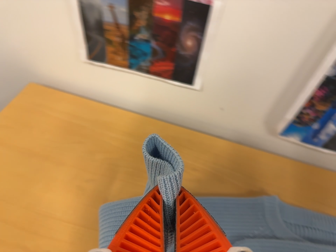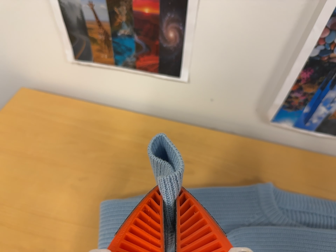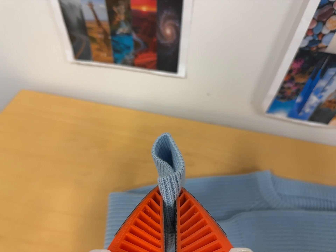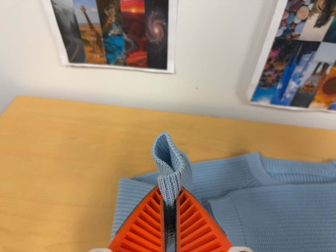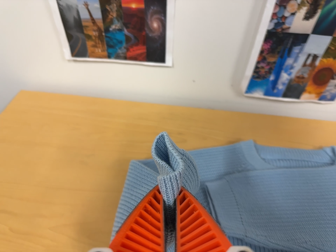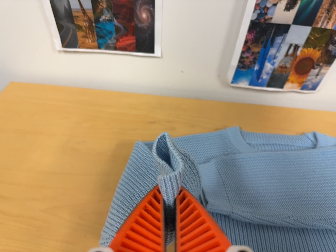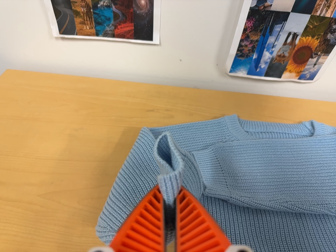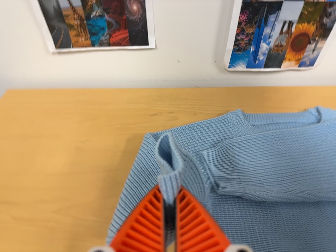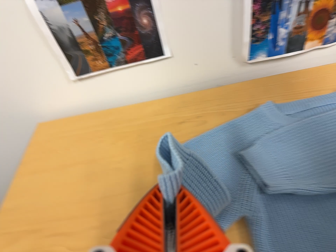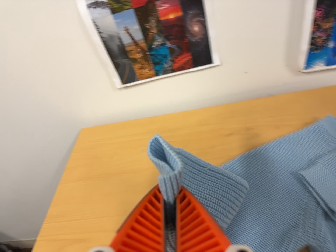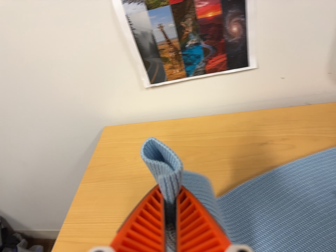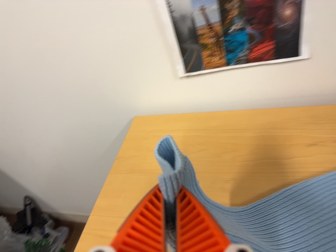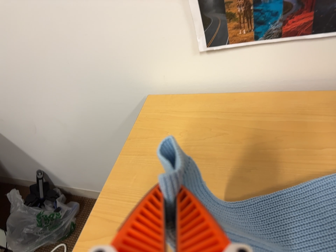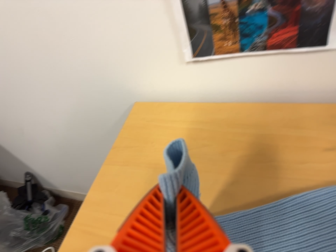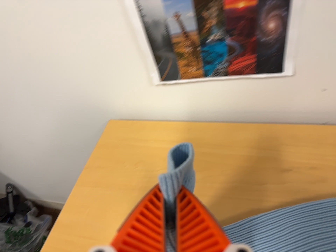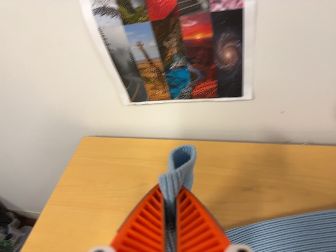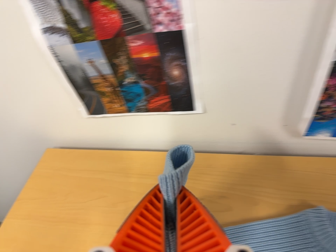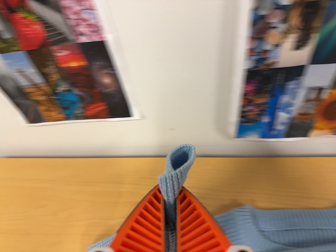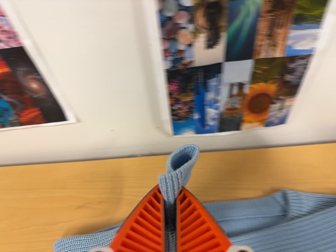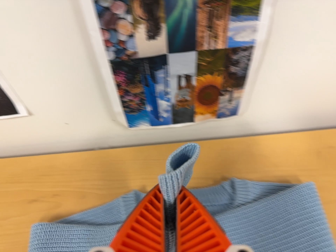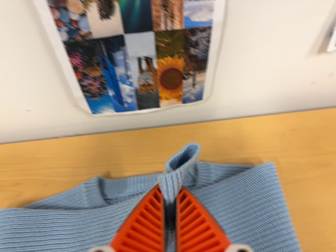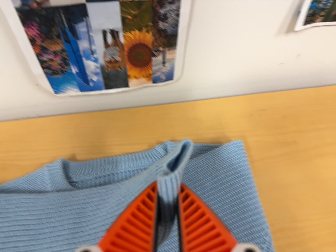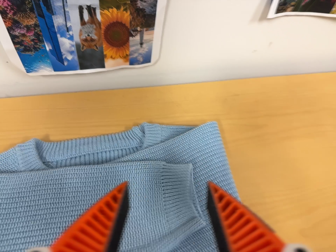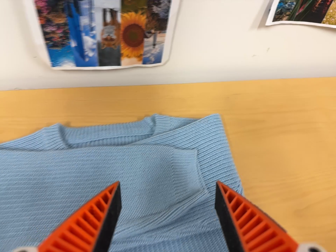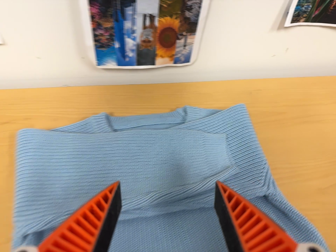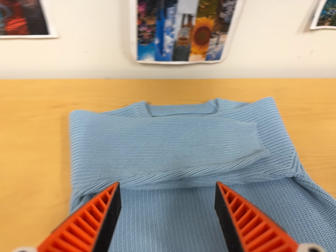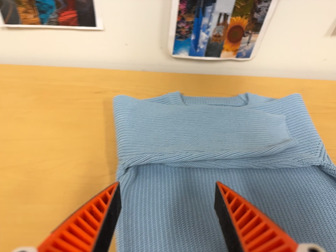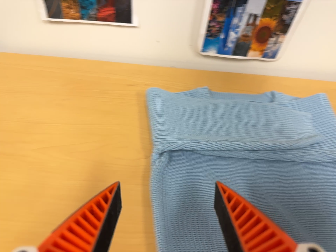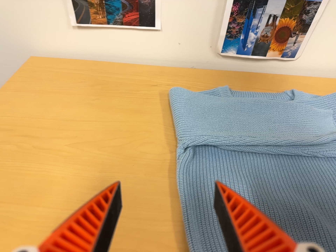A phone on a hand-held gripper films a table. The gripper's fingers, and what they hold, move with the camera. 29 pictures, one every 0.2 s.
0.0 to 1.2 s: The camera travels toward the bottom of its view and backward, about 16 cm, so close, fixed things drift upward. It rolls about its line of sight by about 10 degrees, and the scene rotates counterclockwise.
1.2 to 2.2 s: The camera swings to its left by about 20 degrees, and the scene slides to the right. It travels to its left, forward and toward the top of its view, about 14 cm, so close, fixed things drift to the right. It rolls about its line of sight by about 10 degrees, and the scene rotates counterclockwise.
2.2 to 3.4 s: The scene slides to the left, as the camera pans about 10 degrees to its right. It travels to its right and toward the top of its view, about 22 cm, so close, fixed things drift to the left.
3.4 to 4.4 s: The camera pans to its right by about 25 degrees. It travels to its right, about 18 cm, so close, fixed things drift to the left.
4.4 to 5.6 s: The camera pans to its left by about 15 degrees. It travels backward, toward the bottom of its view and to its left, about 36 cm, so what stands in front gets smaller. Its aim tips toward the top of its view by about 10 degrees. It rolls about its line of sight by about 10 degrees, and the scene rotates clockwise.
The film runs forward here.
